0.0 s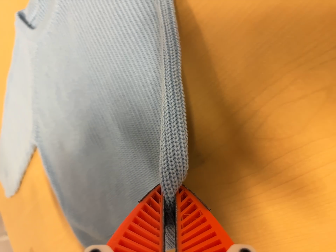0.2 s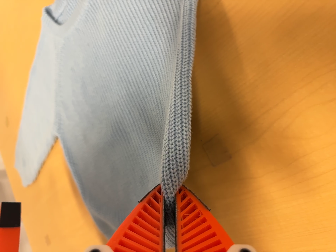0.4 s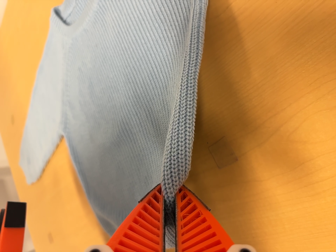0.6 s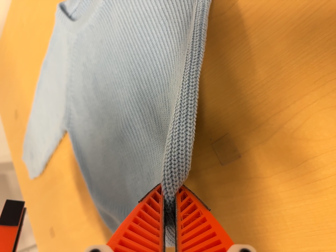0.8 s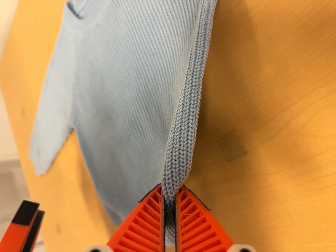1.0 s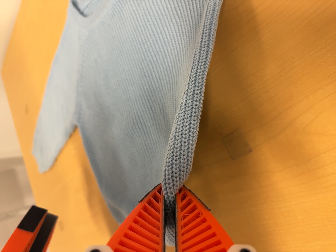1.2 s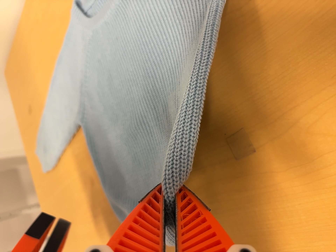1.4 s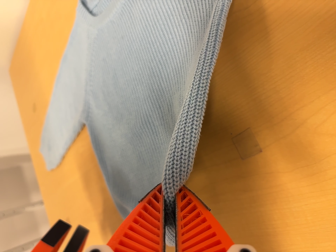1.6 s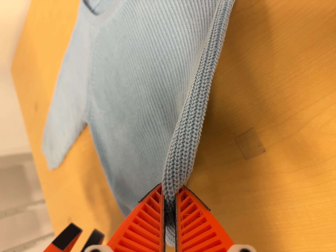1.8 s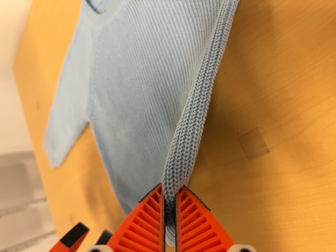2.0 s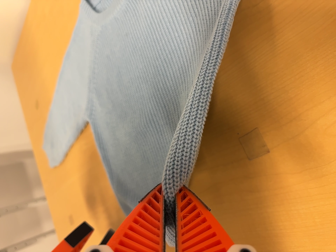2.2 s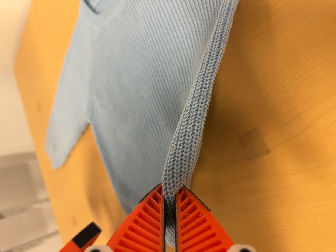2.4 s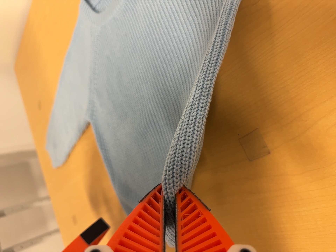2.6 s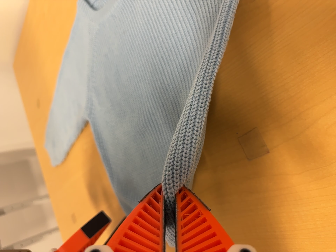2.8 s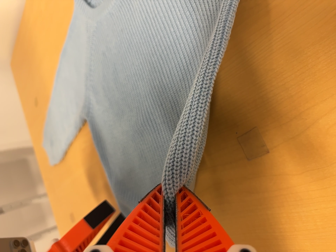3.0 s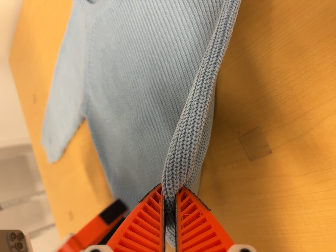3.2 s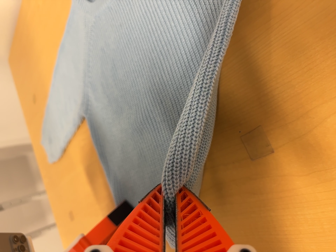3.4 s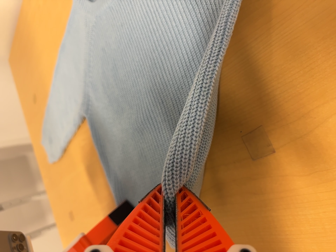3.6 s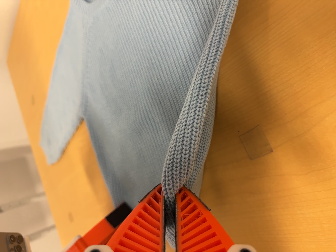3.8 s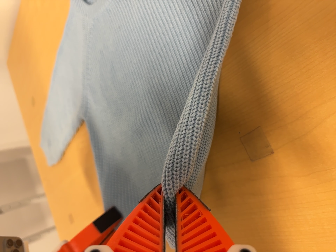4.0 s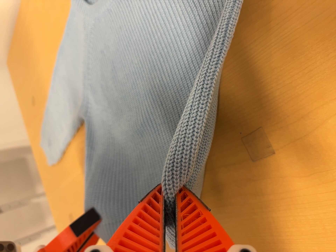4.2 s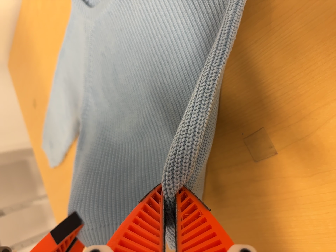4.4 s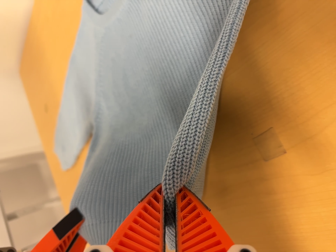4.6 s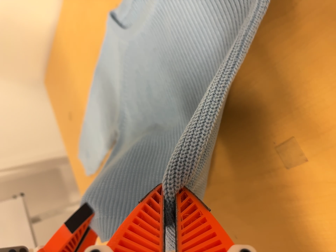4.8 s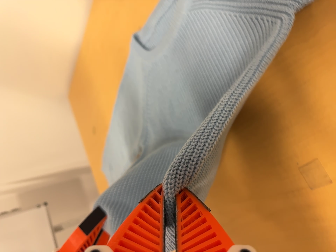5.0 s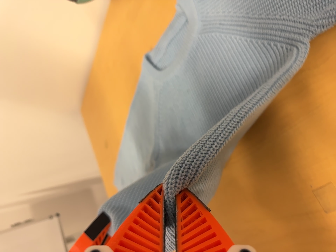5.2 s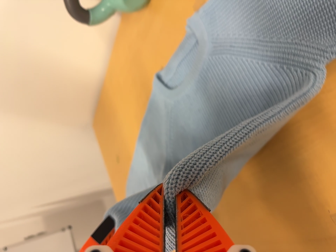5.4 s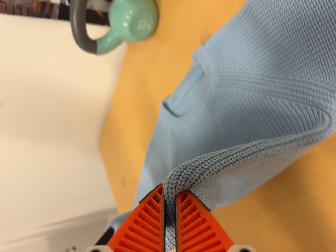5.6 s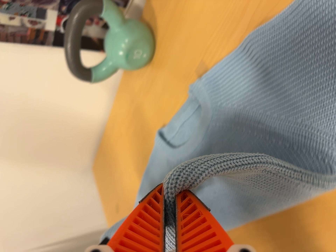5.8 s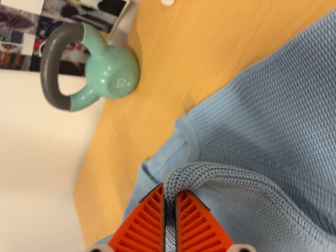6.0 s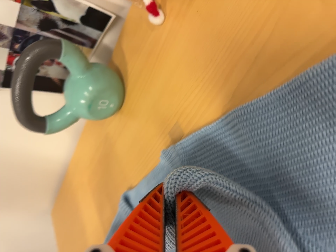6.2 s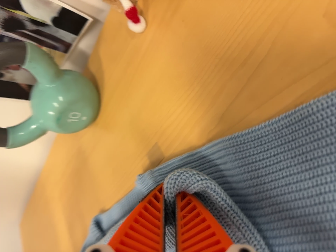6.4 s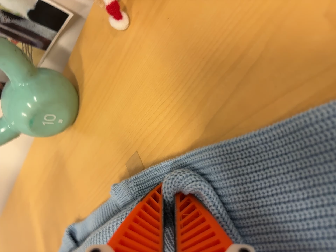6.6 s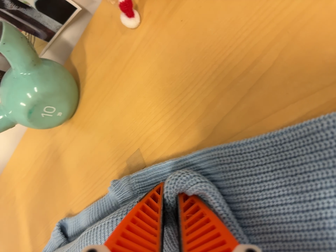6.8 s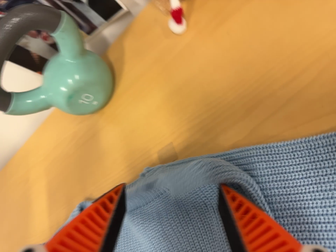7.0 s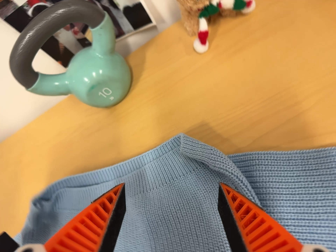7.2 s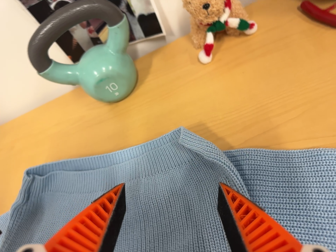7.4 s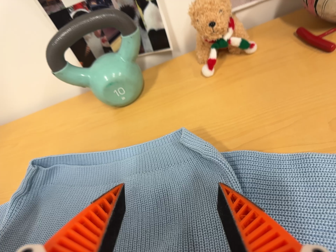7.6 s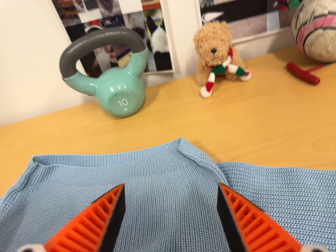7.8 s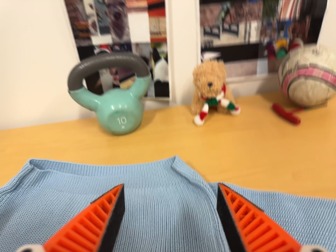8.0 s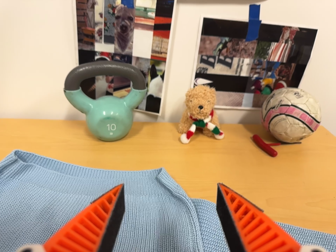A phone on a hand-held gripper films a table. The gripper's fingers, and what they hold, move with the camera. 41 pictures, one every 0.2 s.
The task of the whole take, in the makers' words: fold up.
0.0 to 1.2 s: The camera travels to its left, about 5 cm, so close, fixed things drift to the right.
1.2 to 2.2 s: The camera keeps its place and its aim.
2.2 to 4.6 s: The camera shifts only a little, or ends up much as it began.
4.6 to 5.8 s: The camera travels toward the top of its view, about 14 cm, so close, fixed things drift downward. Its aim tips toward the top of its view by about 15 degrees, and the scene shifts downward.
5.8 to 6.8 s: The camera pans to its right by about 15 degrees. It travels forward and to its left, about 9 cm, so what stands in front looms larger. It rolls about its line of sight by about 15 degrees, and the scene rotates clockwise.
6.8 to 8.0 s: The camera pans to its right by about 20 degrees. It travels backward, toward the bottom of its view and to its left, about 24 cm. Its aim tips toward the top of its view by about 35 degrees. It rolls about its line of sight by about 45 degrees, and the scene rotates clockwise.
The film runs forward here.
